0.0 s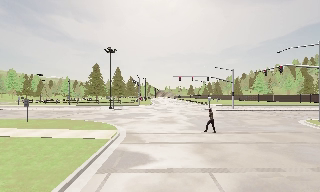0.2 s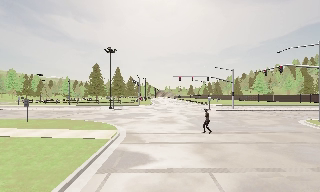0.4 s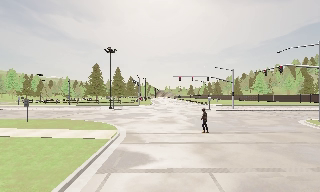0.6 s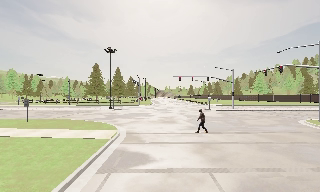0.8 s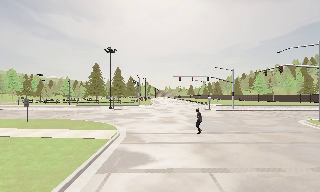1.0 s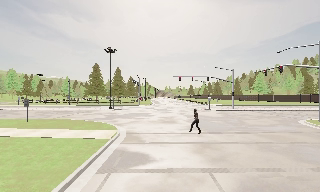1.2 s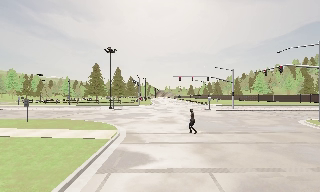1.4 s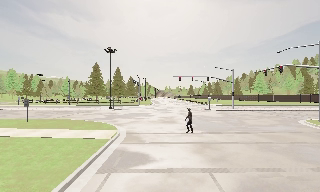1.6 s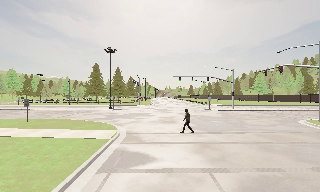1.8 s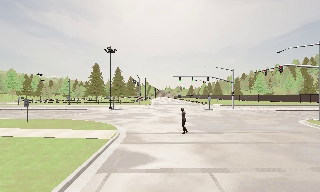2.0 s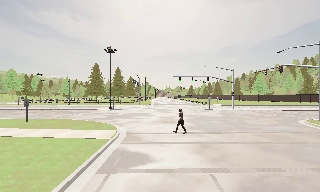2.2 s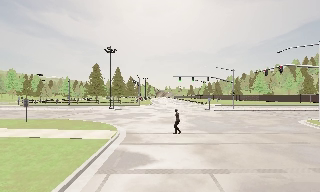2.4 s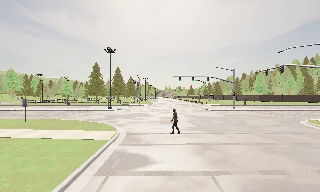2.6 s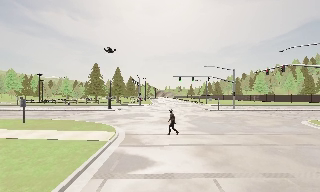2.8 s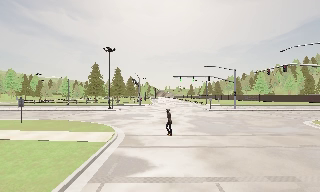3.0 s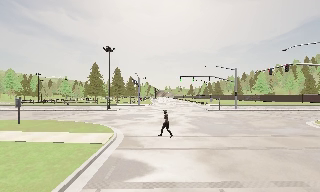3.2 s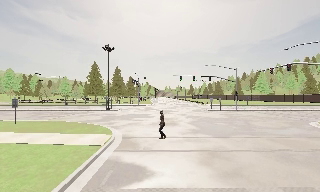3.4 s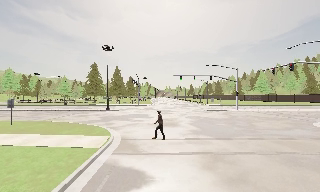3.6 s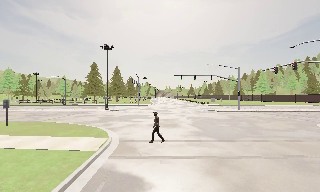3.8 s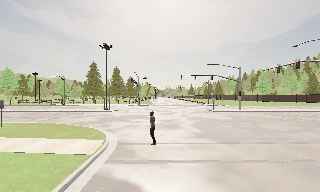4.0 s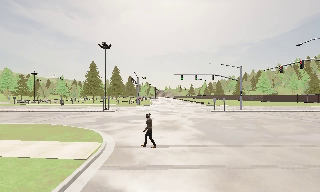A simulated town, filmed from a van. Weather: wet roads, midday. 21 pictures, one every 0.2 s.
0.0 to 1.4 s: The camera keeps its place and its aim.
1.4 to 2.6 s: The camera shifts only a little, or ends up much as it began.
2.6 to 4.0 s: The camera travels forward, about 2.5 m, so what stands in front looms larger. It gains speed.
The film runs forward here.
